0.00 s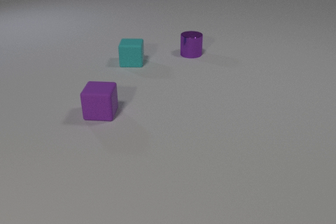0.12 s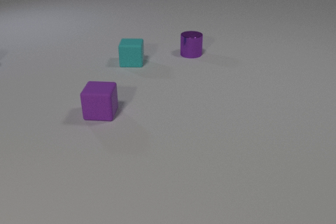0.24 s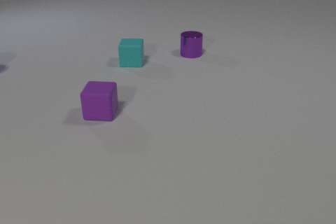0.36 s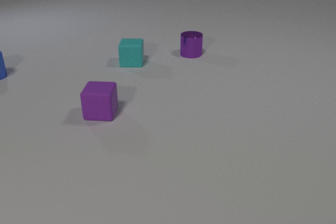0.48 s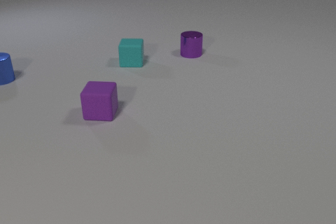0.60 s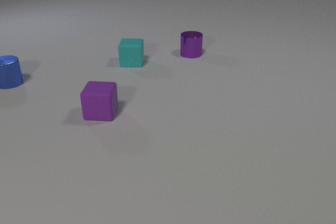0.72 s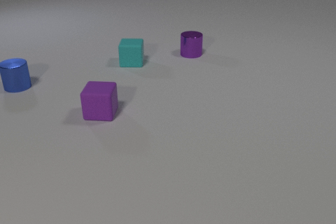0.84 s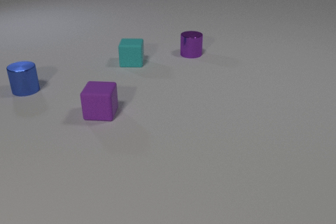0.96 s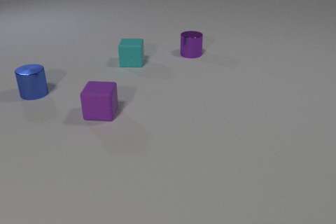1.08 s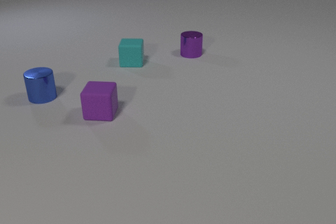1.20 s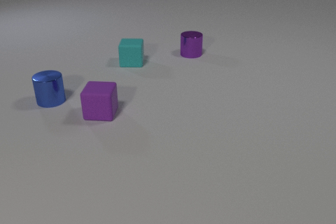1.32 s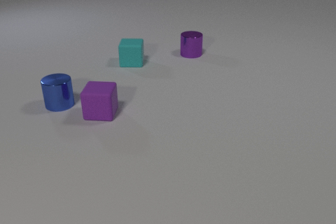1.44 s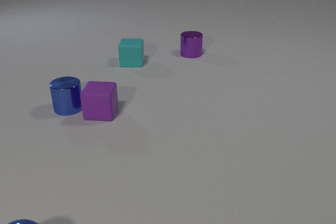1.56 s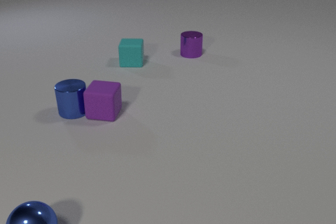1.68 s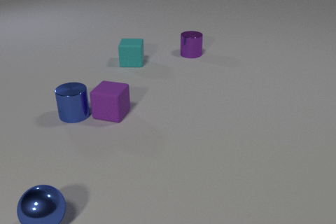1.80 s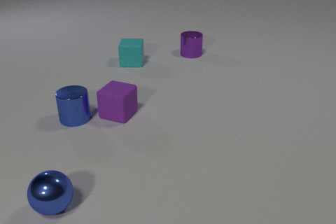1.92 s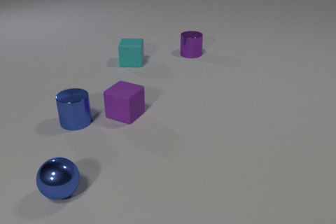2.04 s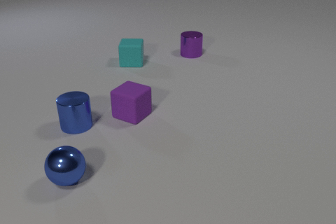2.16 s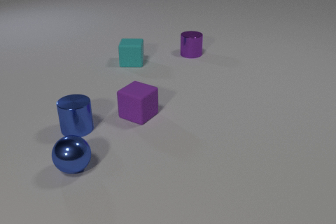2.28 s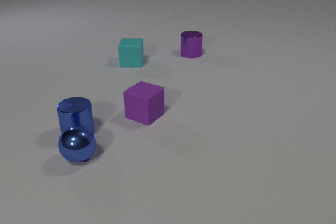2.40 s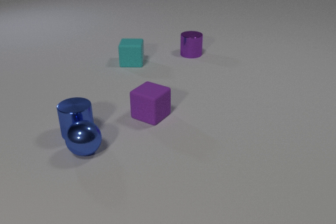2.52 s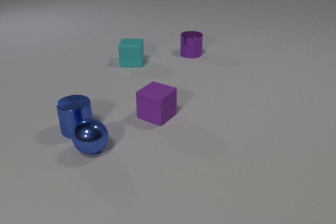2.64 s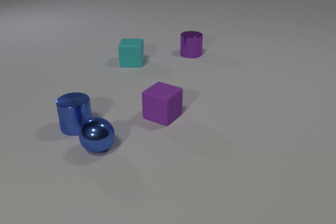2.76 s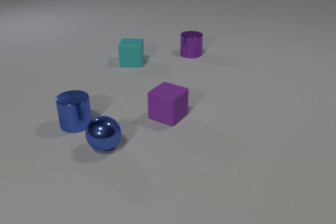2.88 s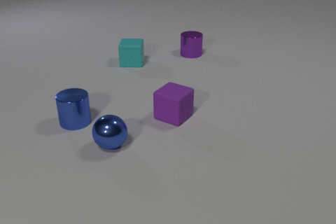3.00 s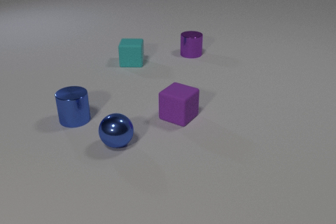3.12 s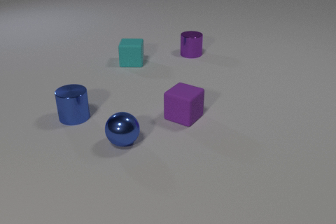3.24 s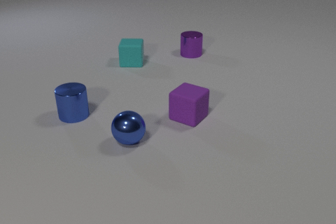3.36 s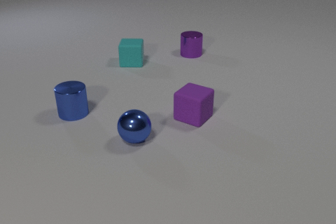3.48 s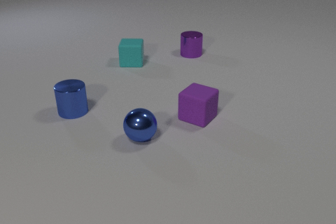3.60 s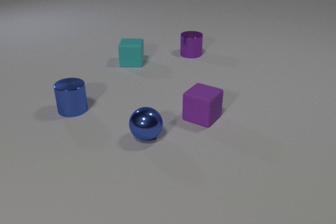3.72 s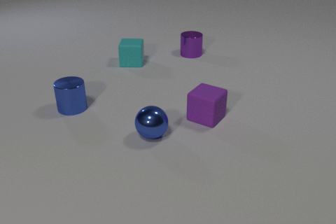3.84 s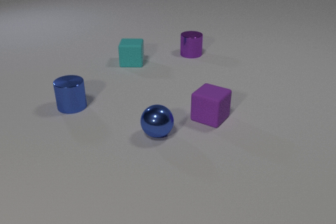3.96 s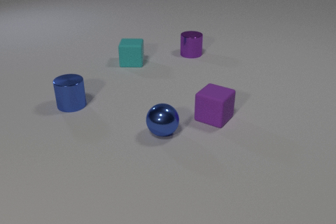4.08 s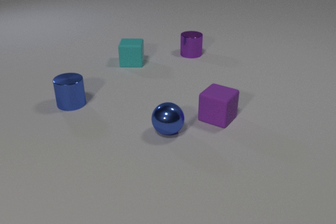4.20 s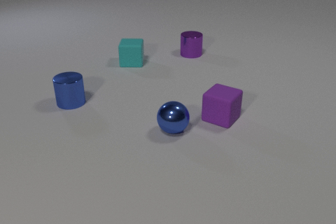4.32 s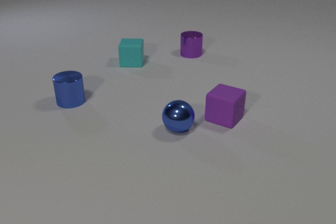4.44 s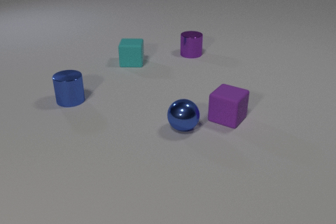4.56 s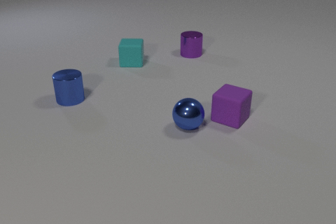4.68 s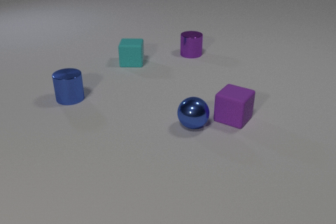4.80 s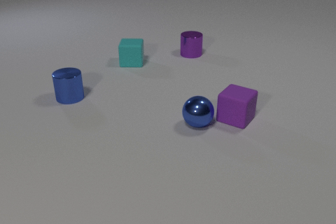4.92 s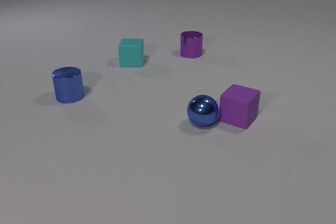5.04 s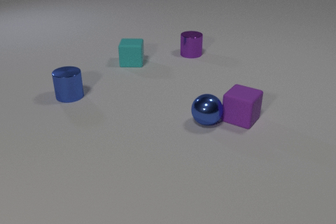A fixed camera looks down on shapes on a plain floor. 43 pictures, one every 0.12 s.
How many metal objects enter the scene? 2.
How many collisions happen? 3.
What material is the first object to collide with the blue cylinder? rubber.
0.00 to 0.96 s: The blue metal cylinder comes in at the left edge, slides toward the camera and to the right.
0.96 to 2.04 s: The blue metal cylinder slides toward the camera and to the right. The purple rubber cube slides to the right, spins so that its near face slides to the left, clockwise seen from above. The blue metal sphere comes in at the bottom edge, rolls away from the camera and to the right. The blue metal cylinder and the purple rubber cube collide.
2.04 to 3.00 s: The blue metal cylinder slides away from the camera. The purple rubber cube slides to the right. The blue metal sphere rolls away from the camera and to the right. The blue metal cylinder and the blue metal sphere collide.
3.00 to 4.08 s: The blue metal cylinder slides away from the camera. The purple rubber cube slides to the right. The blue metal sphere rolls to the right.
4.08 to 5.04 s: The blue metal cylinder slides away from the camera. The purple rubber cube slides to the right. The blue metal sphere rolls to the right and away from the camera. The purple rubber cube and the blue metal sphere collide.
